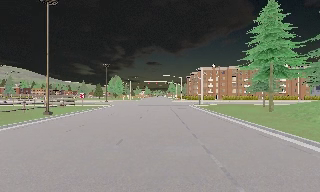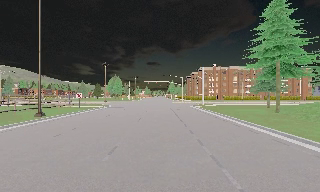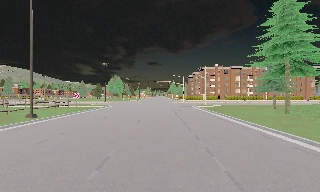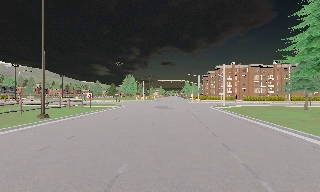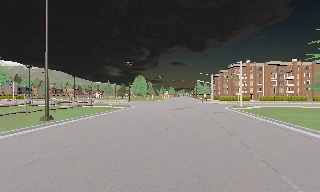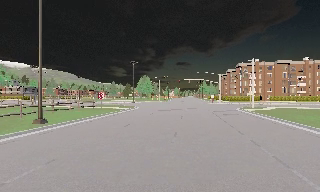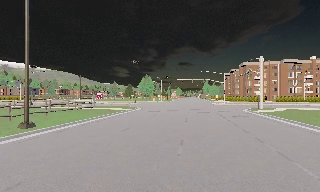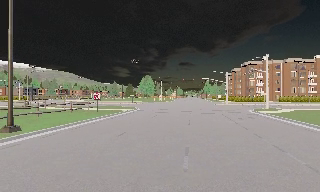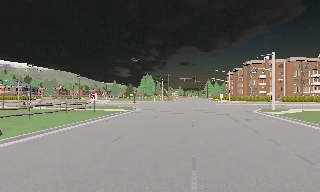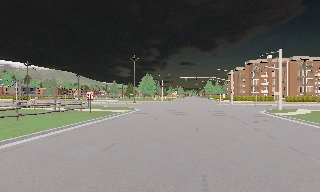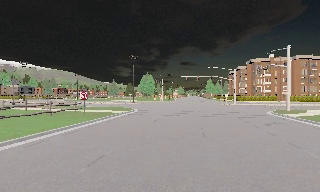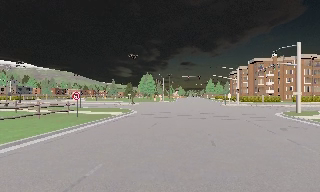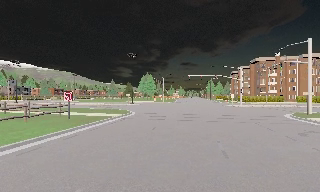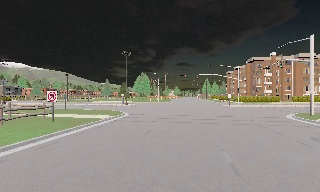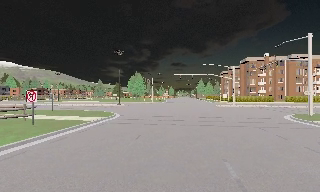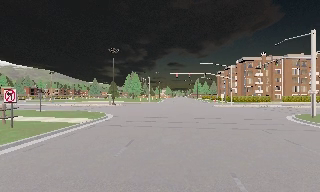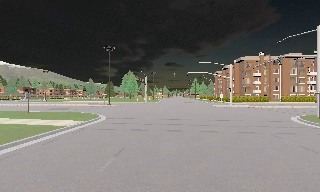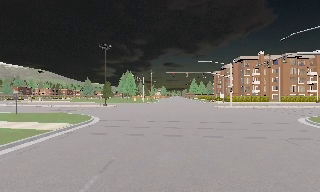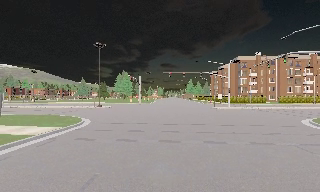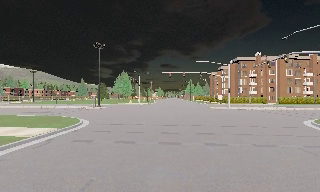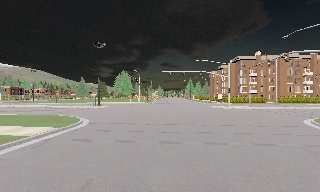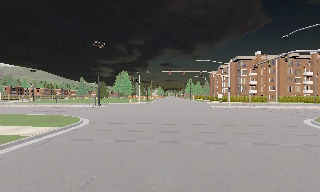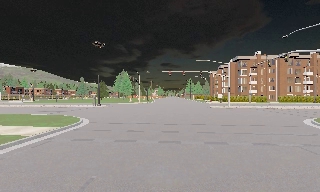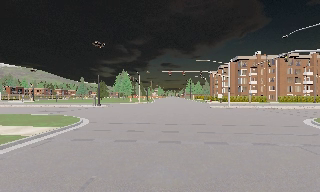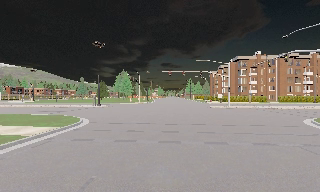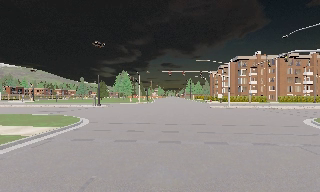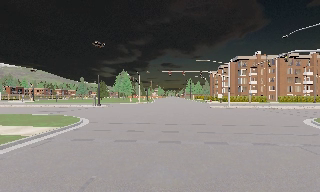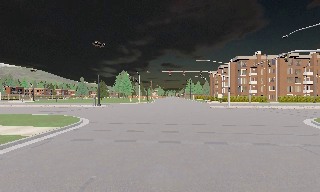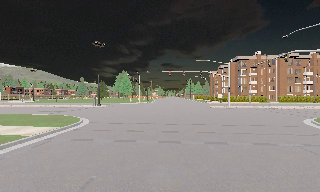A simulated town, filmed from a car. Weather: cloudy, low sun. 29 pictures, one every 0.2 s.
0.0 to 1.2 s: The scene slides to the right, as the camera pans about 10 degrees to its left. It travels forward, about 8 m, so what stands in front looms larger.
1.2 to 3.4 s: The camera travels forward, about 13 m, so what stands in front looms larger.
3.4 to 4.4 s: The camera travels forward, about 1 m, so what stands in front looms larger. It loses speed.
4.4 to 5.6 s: The camera keeps its place and its aim.
The film runs forward here.
